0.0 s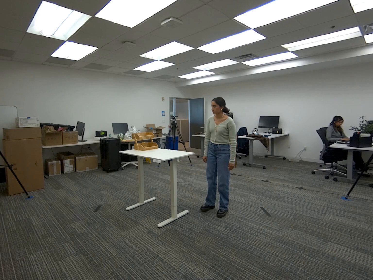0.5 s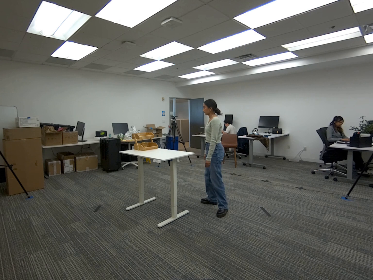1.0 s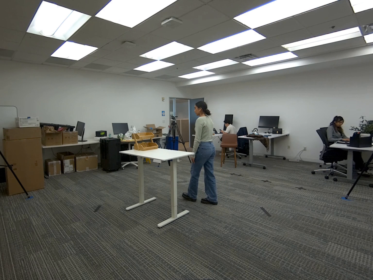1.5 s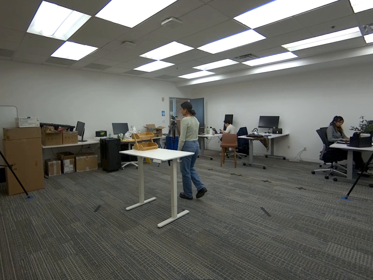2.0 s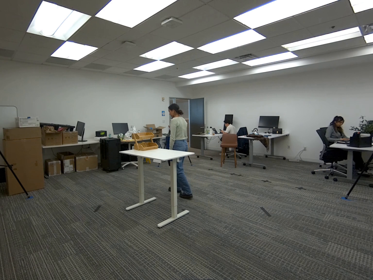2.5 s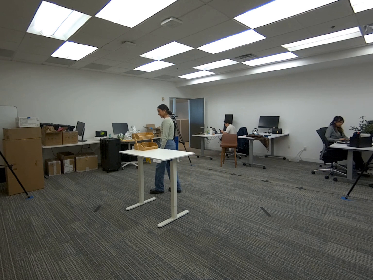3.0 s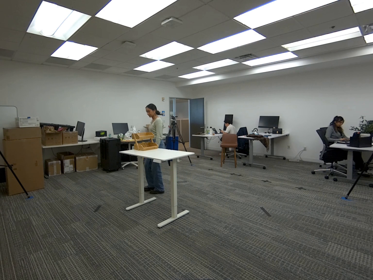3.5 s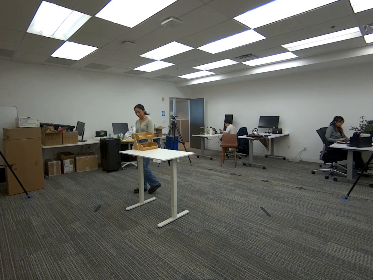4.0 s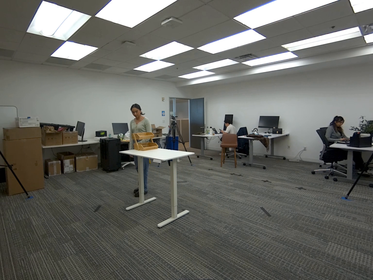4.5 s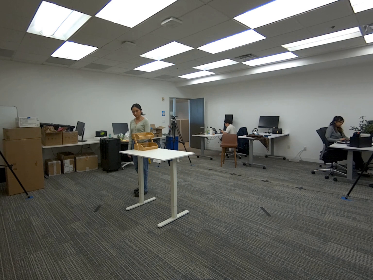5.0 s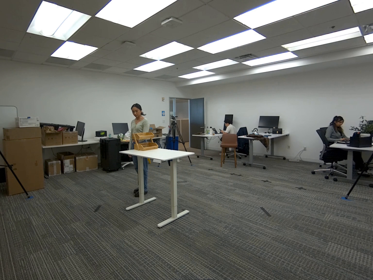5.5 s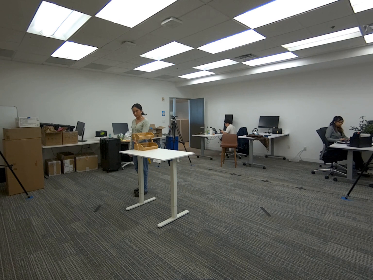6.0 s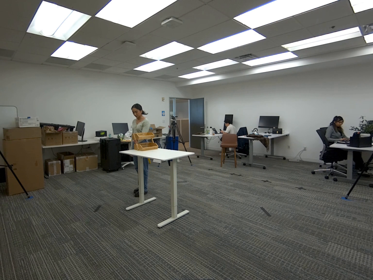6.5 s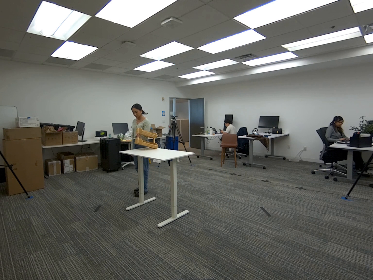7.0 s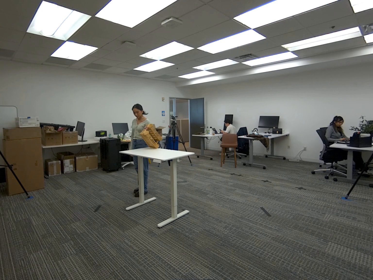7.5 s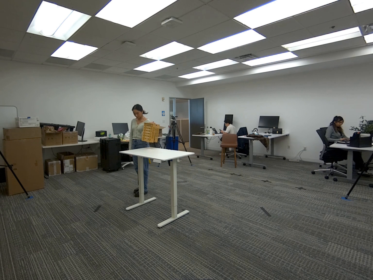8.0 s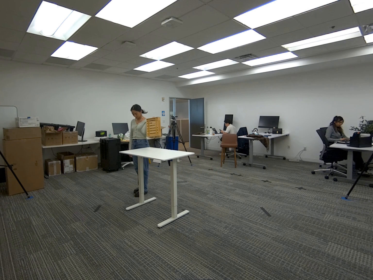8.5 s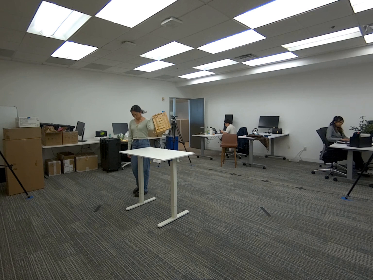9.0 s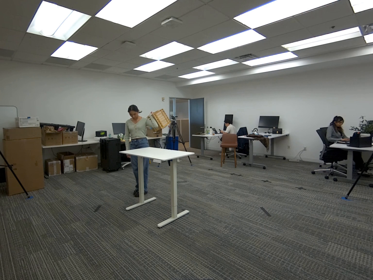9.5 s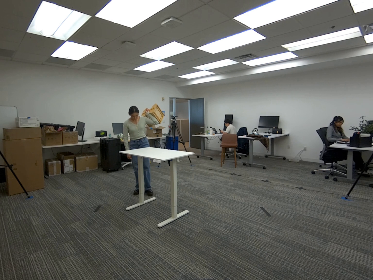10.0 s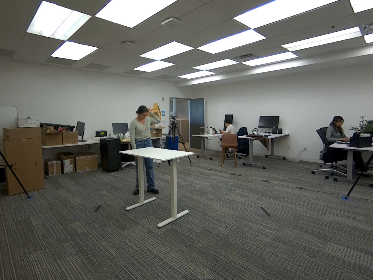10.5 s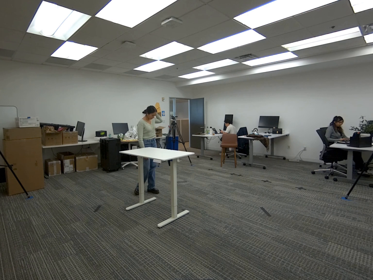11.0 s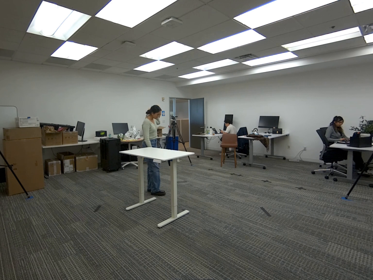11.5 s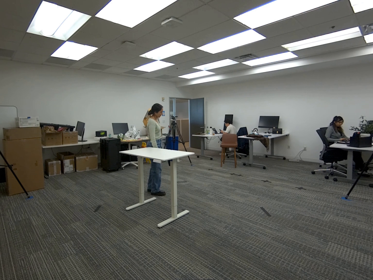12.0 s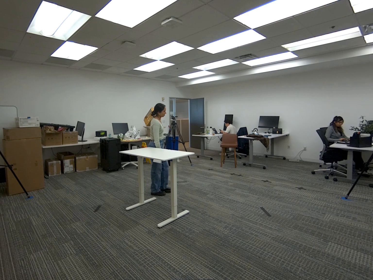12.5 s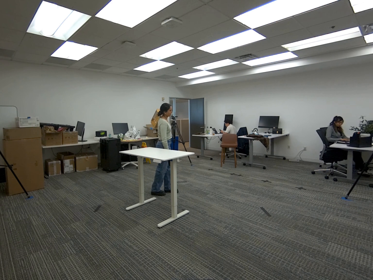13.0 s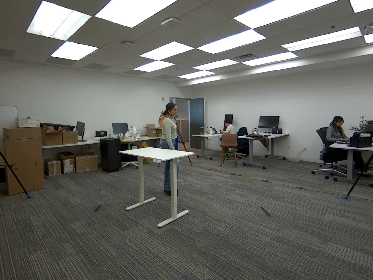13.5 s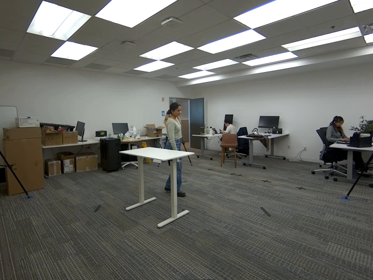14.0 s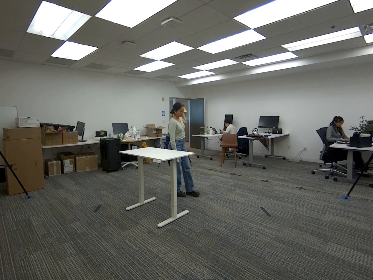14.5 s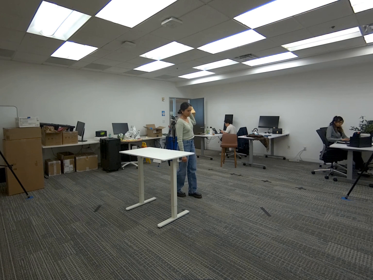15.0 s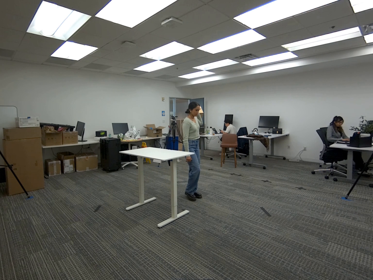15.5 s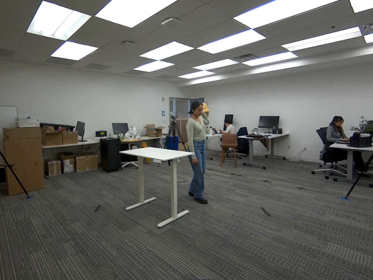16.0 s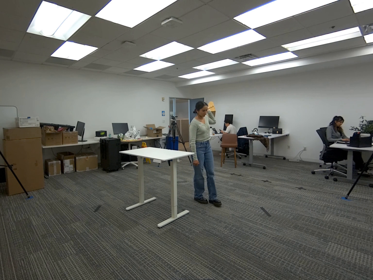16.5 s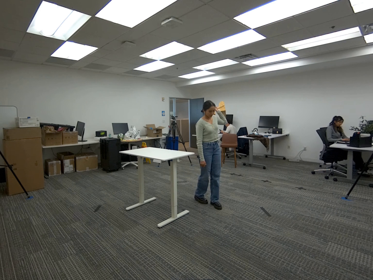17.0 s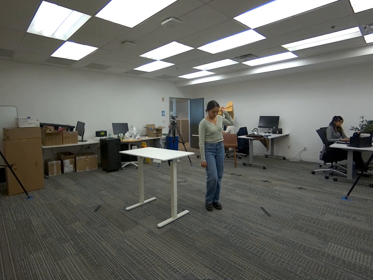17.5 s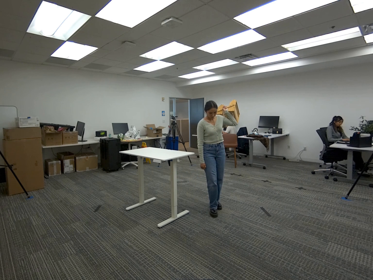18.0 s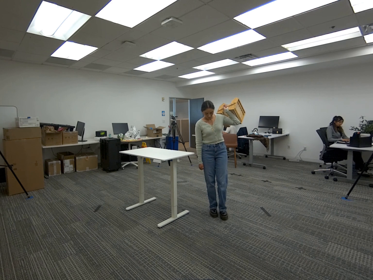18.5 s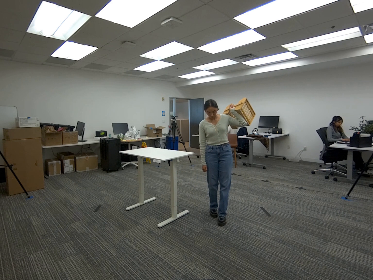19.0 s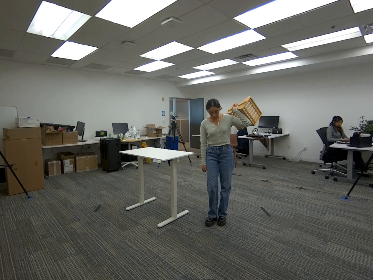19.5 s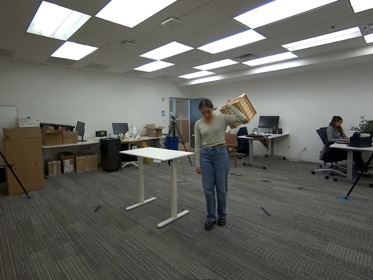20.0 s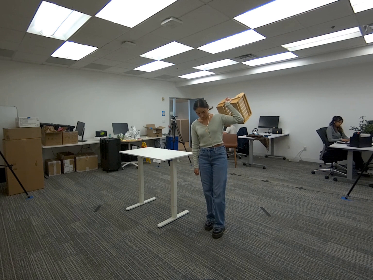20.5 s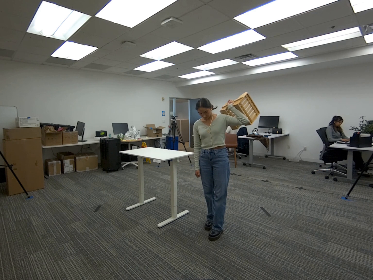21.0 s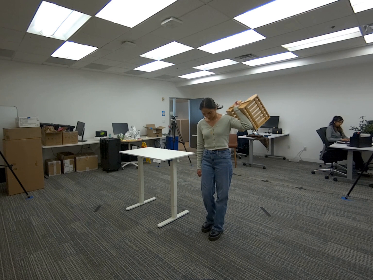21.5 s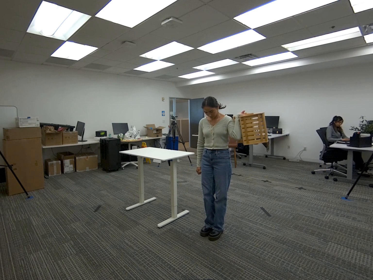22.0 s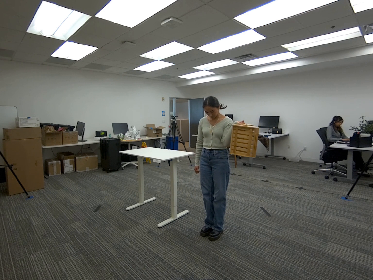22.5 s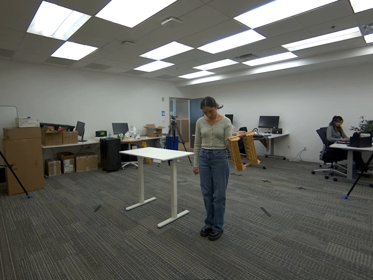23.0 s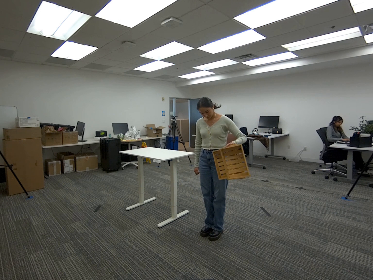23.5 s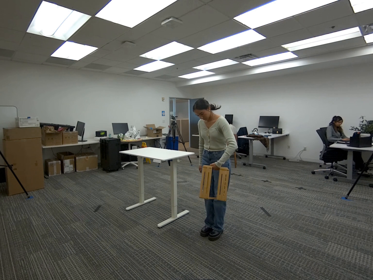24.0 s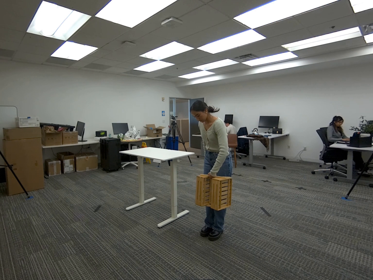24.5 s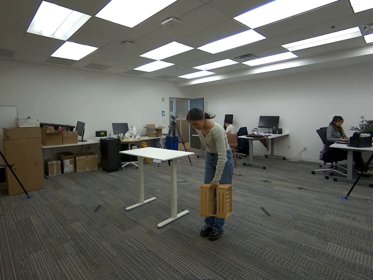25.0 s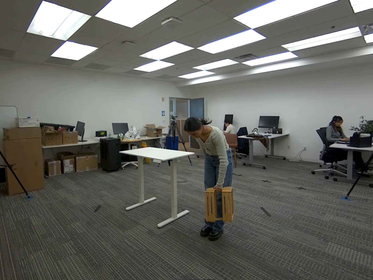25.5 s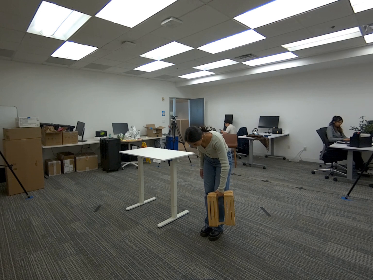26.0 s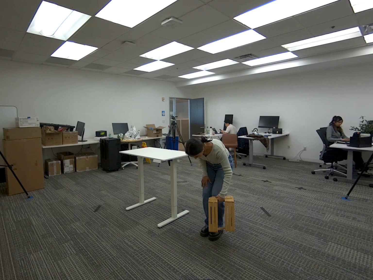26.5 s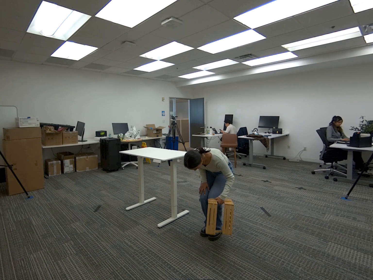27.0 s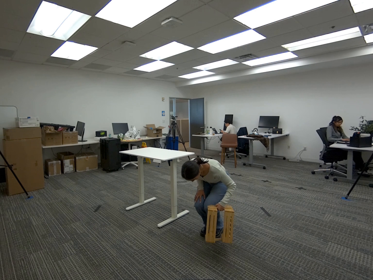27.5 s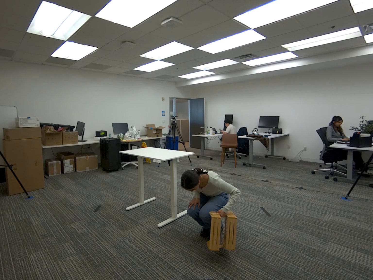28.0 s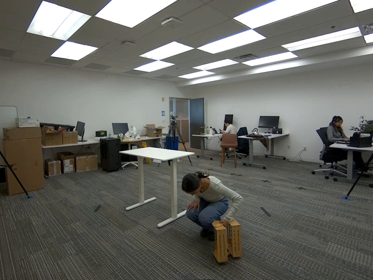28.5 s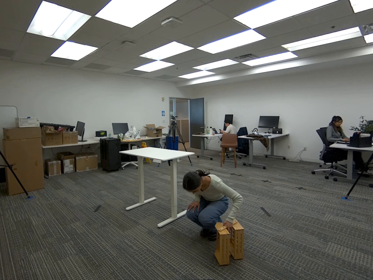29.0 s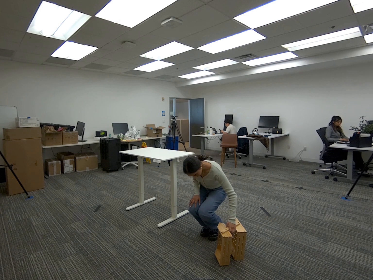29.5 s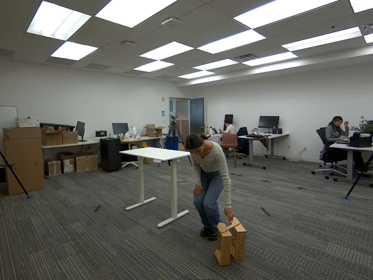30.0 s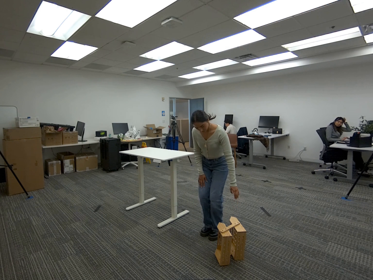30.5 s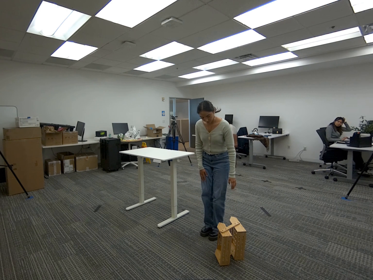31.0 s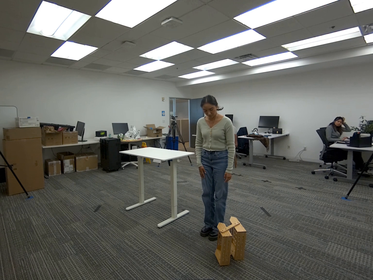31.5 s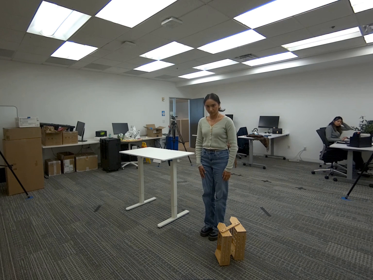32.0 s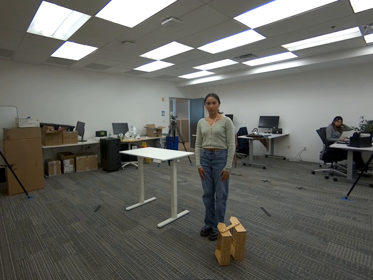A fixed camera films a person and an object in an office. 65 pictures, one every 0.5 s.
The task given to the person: Walk over to the wooden crate on the white desk and pick up the wooden crate from the side and place on the ground.
